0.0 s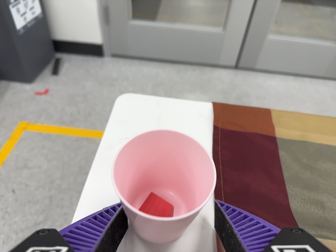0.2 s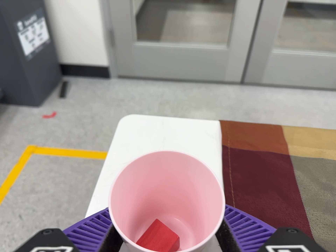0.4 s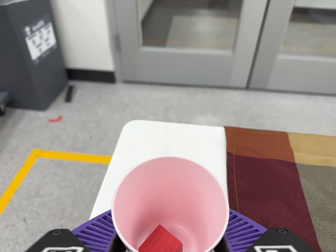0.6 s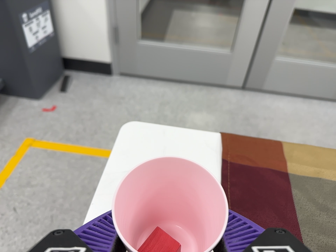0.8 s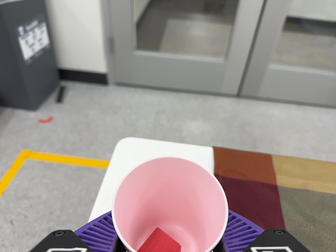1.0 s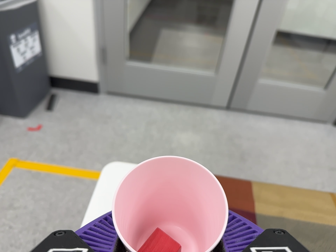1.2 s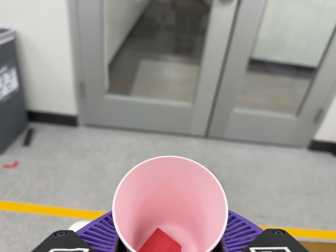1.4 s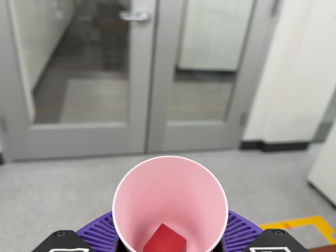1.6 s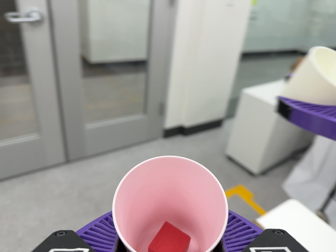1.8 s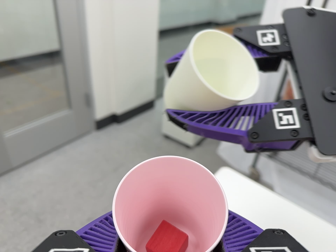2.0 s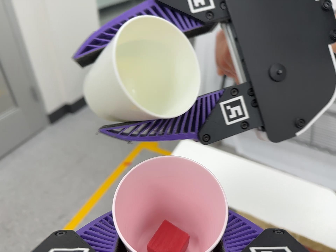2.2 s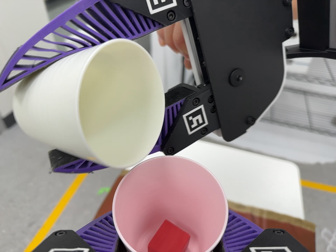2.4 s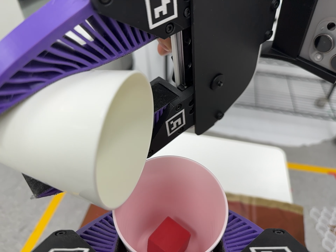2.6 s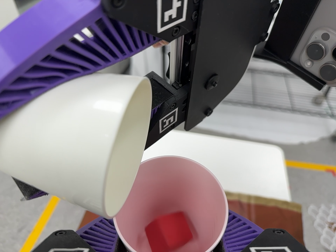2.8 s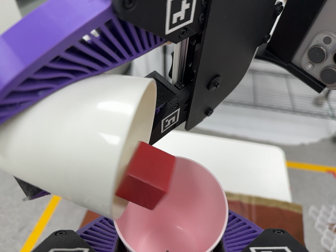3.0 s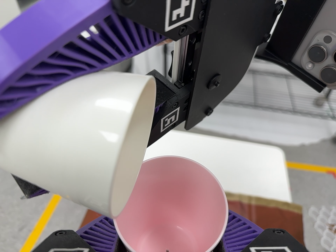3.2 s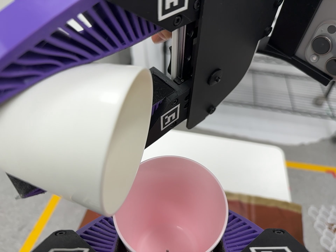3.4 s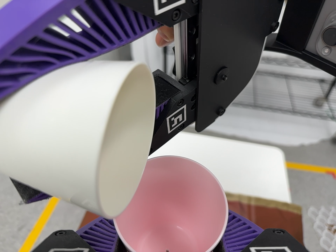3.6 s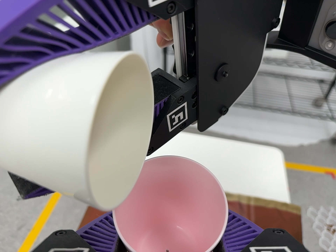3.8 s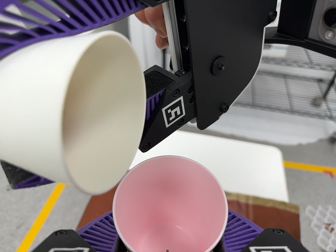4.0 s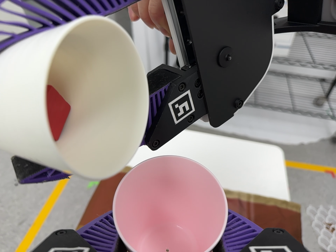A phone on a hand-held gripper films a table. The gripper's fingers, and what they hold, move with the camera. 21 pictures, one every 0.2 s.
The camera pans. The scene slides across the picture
to the left.
The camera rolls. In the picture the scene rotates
counterclockwise.
0.0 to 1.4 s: The scene slides to the left, as the camera pans about 20 degrees to its right. It travels toward the top of its view and to its right, about 20 cm, so close, fixed things drift downward. Its aim tips toward the top of its view by about 15 degrees, and the scene shifts downward.
1.4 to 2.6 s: The camera swings to its right by about 50 degrees, and the scene slides to the left. It travels to its right, toward the top of its view and forward, about 16 cm, so close, fixed things drift to the left. Its aim tips toward the bottom of its view by about 15 degrees. It rolls about its line of sight by about 40 degrees, and the scene rotates counterclockwise.
2.6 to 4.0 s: The camera keeps its place and its aim.
The film runs backward here.
